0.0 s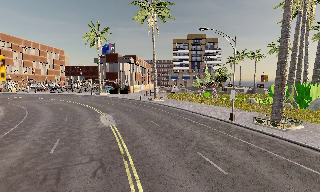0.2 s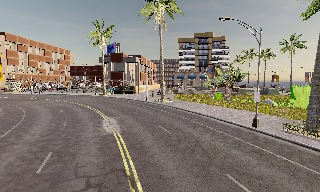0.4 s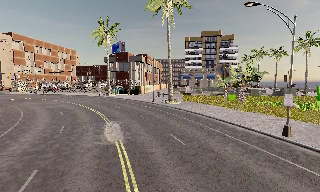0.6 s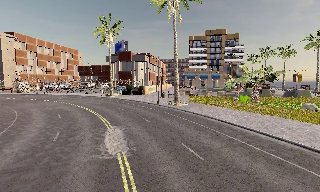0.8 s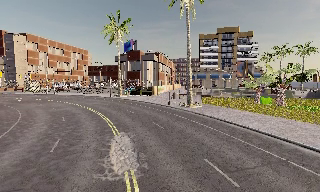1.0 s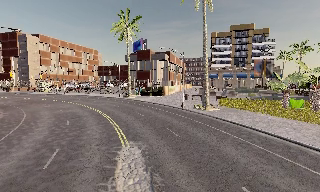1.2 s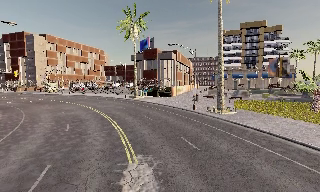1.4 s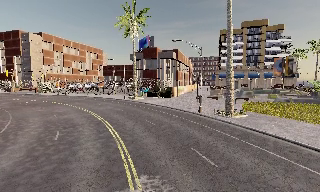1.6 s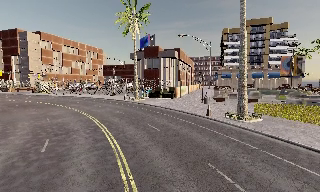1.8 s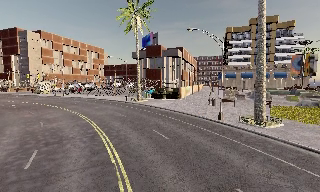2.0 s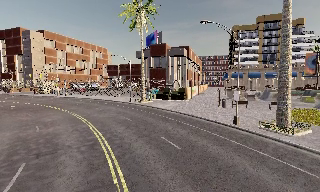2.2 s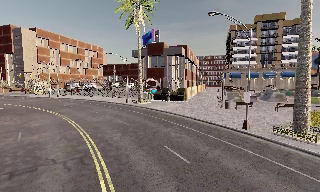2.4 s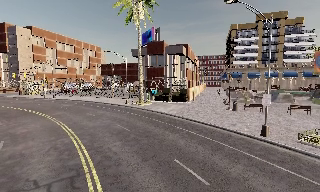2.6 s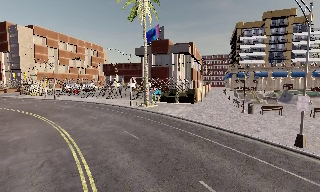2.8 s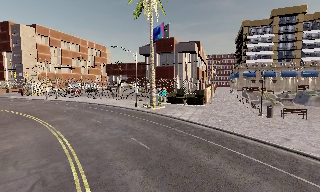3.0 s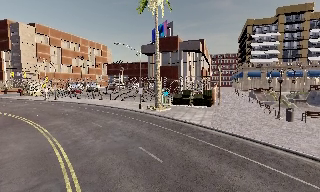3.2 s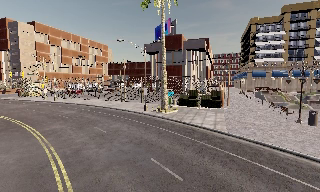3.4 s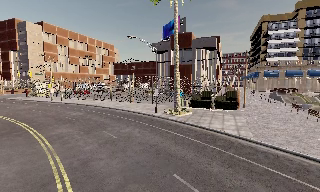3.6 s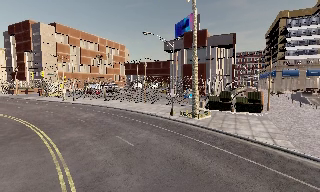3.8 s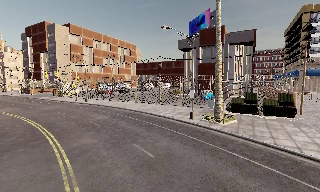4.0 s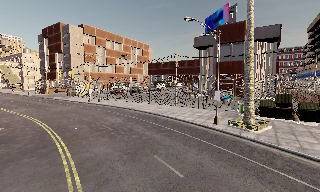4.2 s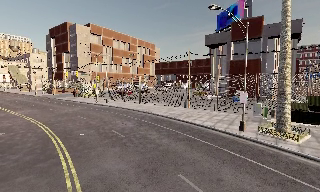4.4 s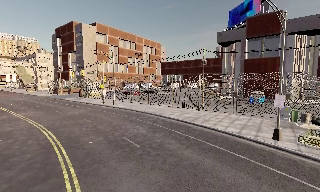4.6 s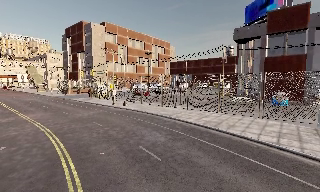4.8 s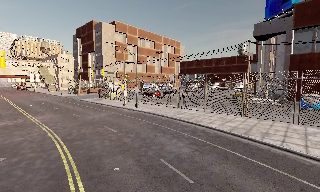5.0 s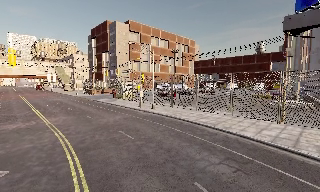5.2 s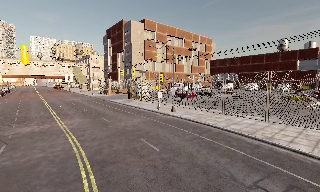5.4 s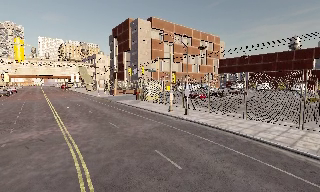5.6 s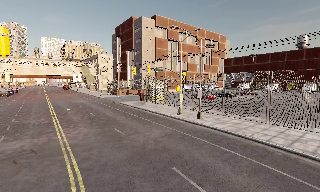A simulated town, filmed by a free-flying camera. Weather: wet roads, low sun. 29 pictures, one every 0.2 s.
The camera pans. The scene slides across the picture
to the right.
The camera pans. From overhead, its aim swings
counterclockwise.
0.0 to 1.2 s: The camera pans to its left, which is counterclockwise from overhead, by about 15 degrees. It travels forward, about 11 m, so what stands in front looms larger.
1.2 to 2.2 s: The camera travels forward, about 8 m, so what stands in front looms larger.
2.2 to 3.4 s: The camera travels forward and to its left, about 10 m, so what stands in front looms larger.
3.4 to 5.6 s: The camera swings to its left by about 30 degrees, and the scene slides to the right. It travels forward and to its left, about 20 m.
The film runs forward here.
